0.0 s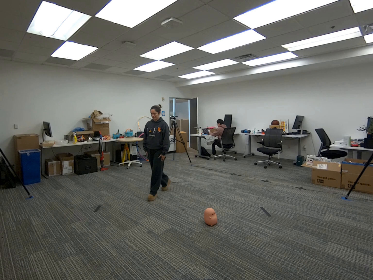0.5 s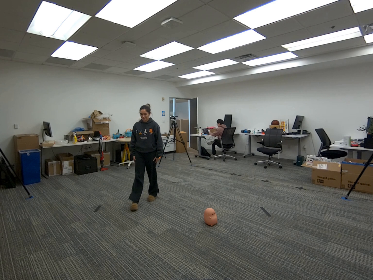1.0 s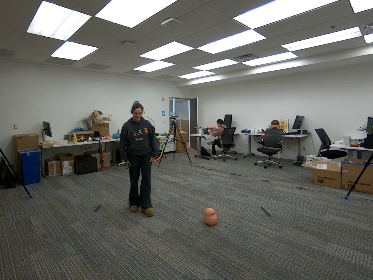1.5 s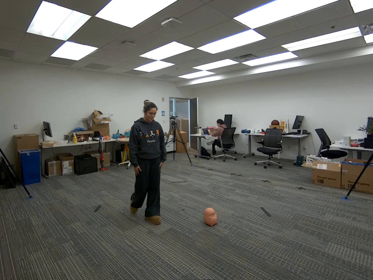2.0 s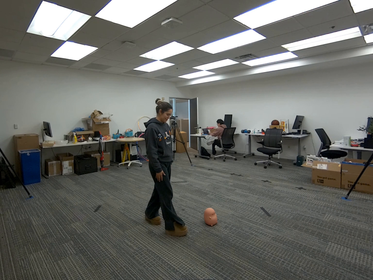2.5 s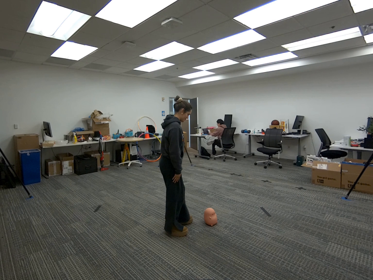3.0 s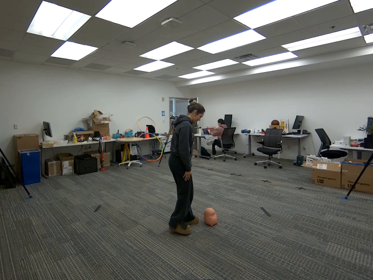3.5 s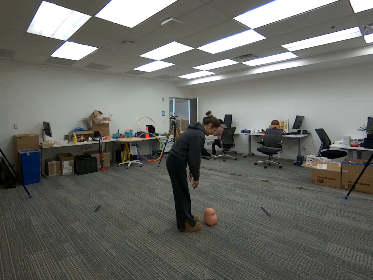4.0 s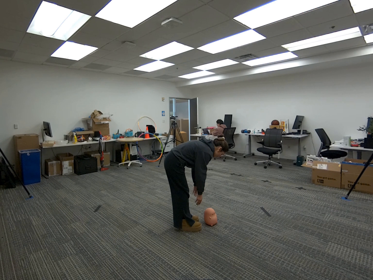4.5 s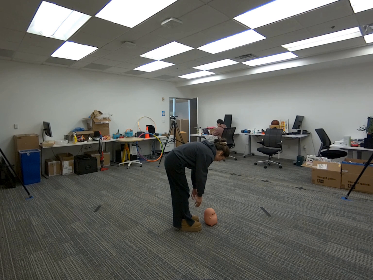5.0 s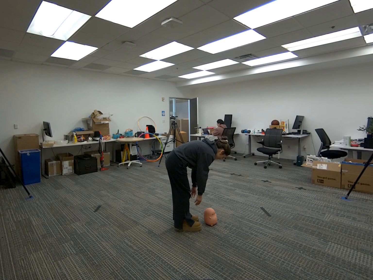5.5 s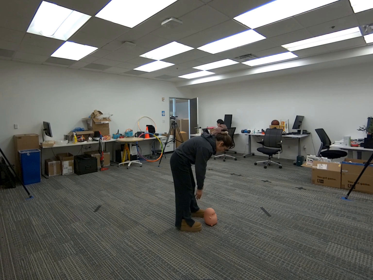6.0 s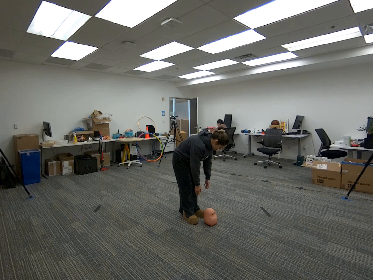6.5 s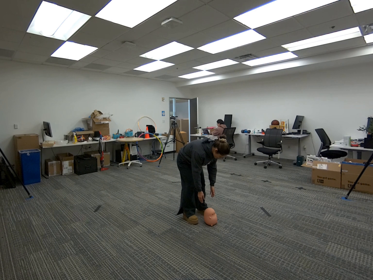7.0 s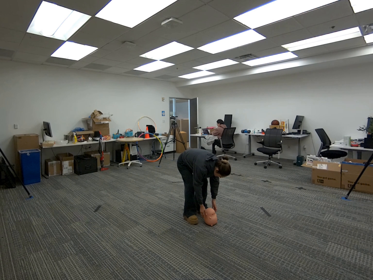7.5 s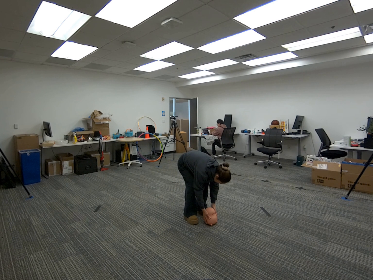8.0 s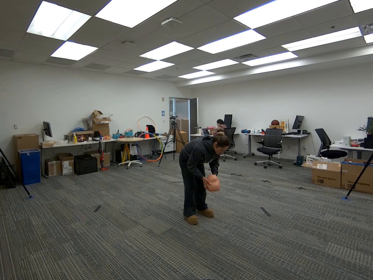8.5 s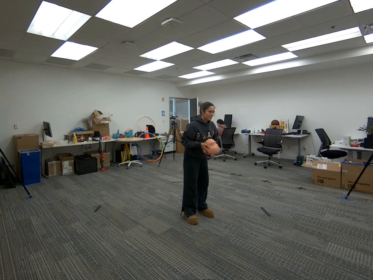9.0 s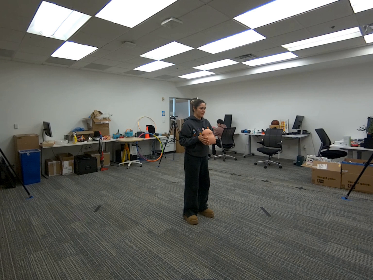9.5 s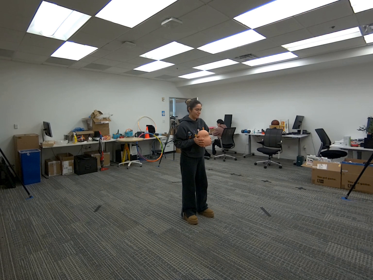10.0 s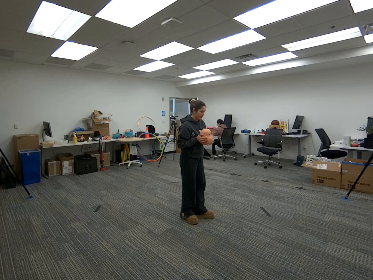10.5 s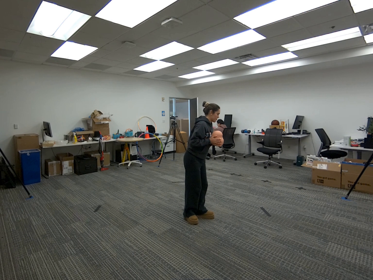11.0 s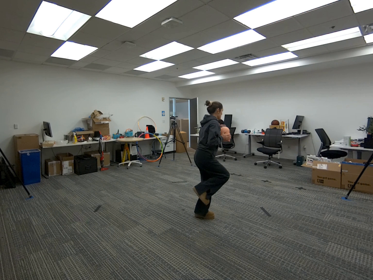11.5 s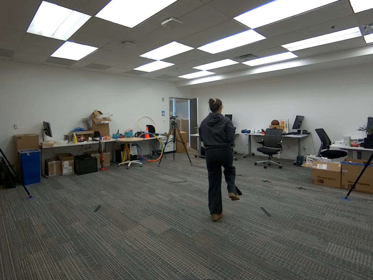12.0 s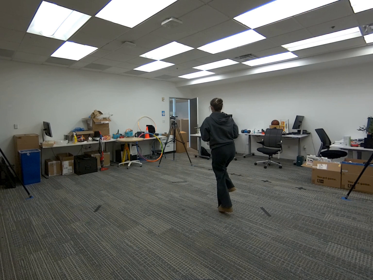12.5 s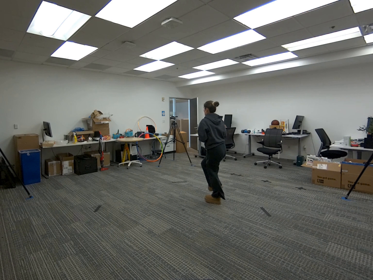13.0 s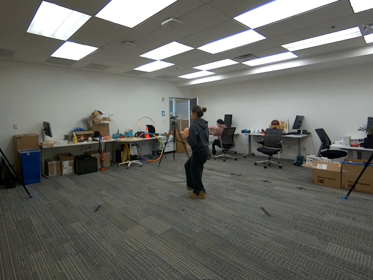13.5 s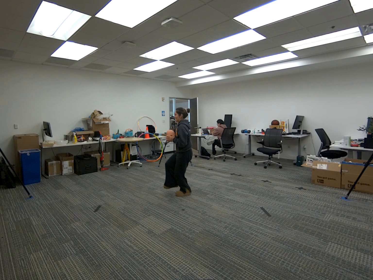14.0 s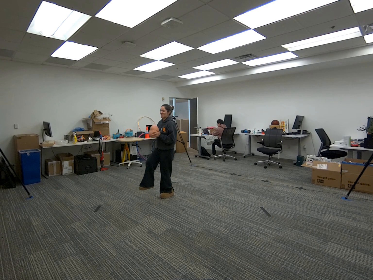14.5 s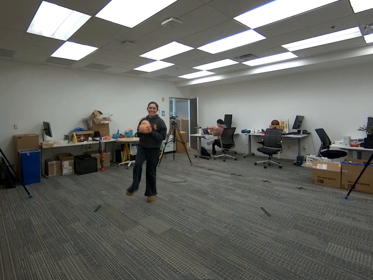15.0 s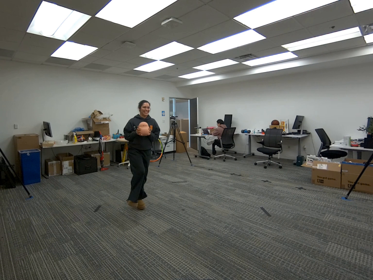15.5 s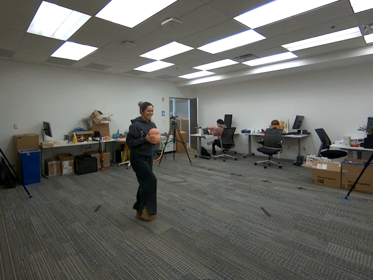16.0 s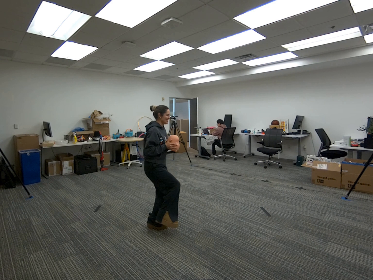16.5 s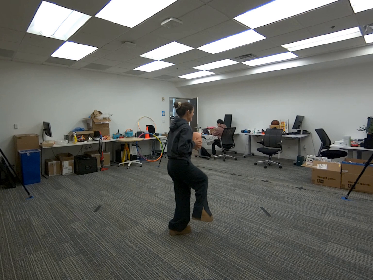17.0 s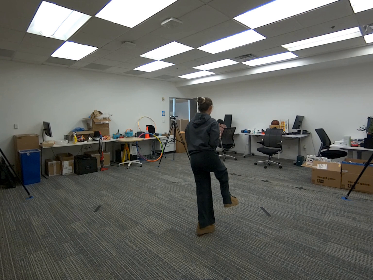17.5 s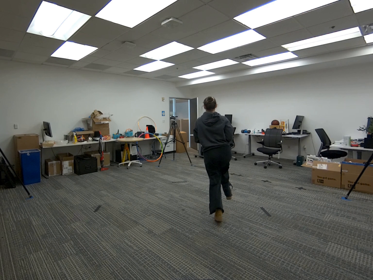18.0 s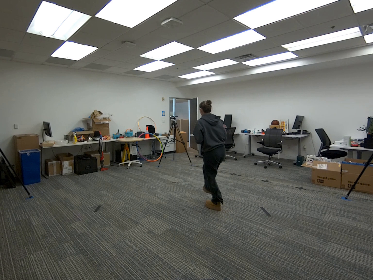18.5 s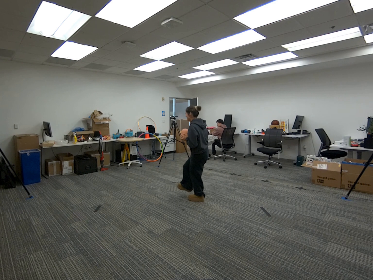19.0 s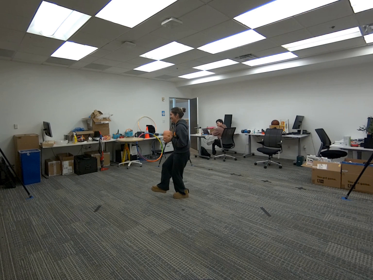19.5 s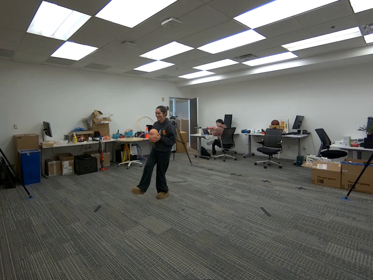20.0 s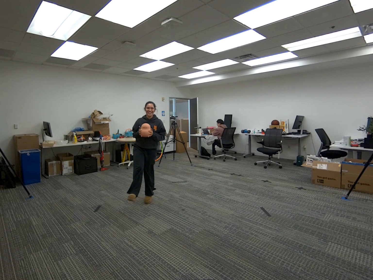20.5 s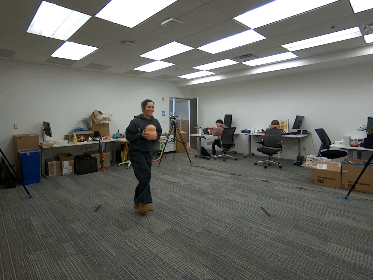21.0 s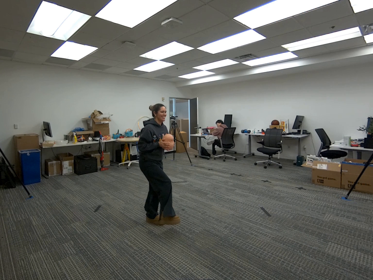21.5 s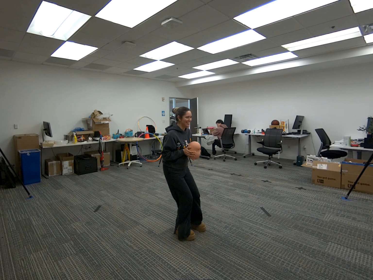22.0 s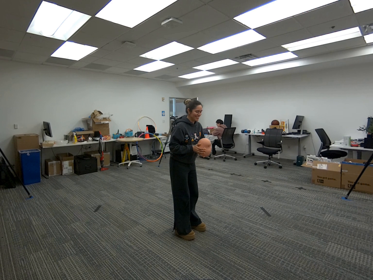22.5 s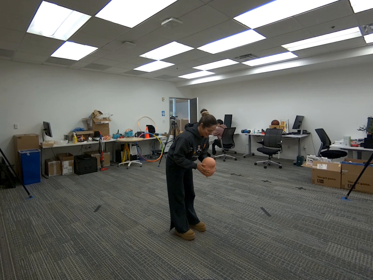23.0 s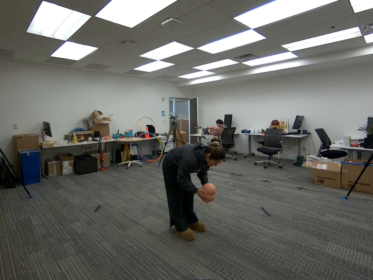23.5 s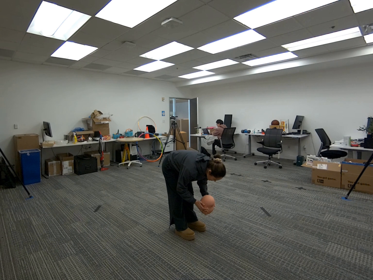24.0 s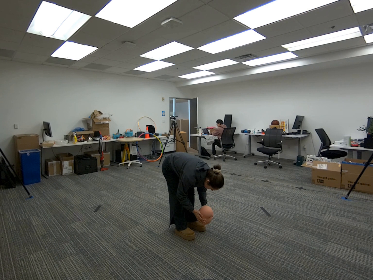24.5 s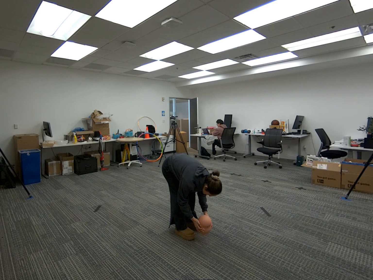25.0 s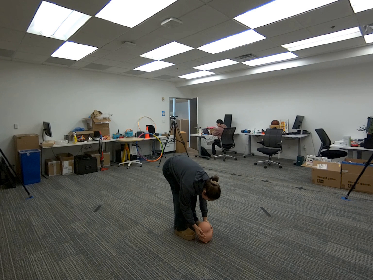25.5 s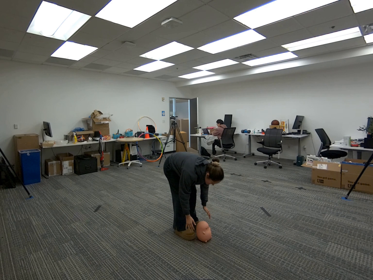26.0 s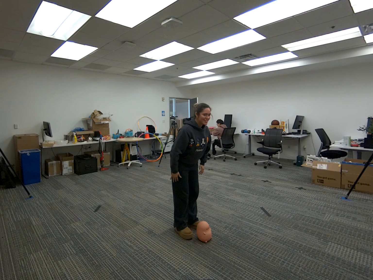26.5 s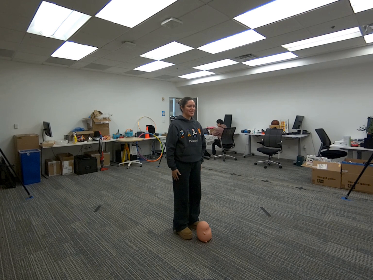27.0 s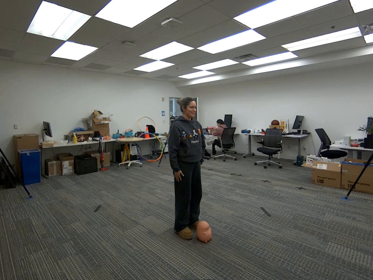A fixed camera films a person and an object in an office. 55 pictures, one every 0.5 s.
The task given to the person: Walk over to the potato light and pick it up from the floor. Grab the potato light with both hands and hop in a circle with your left foot. Place the potato light back on the floor.
